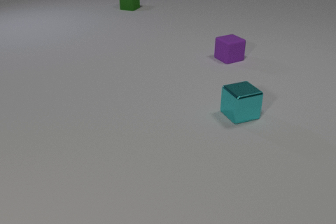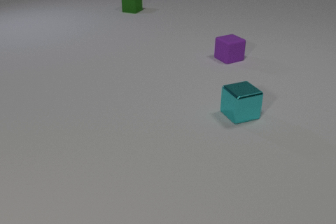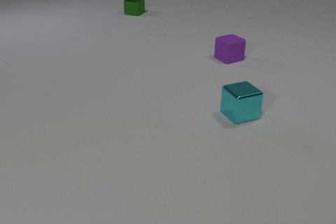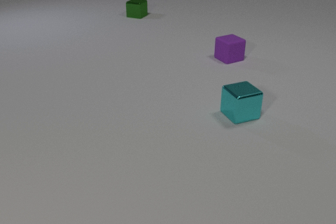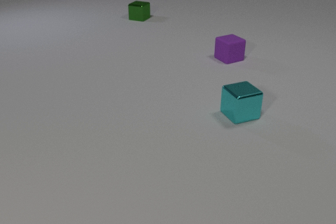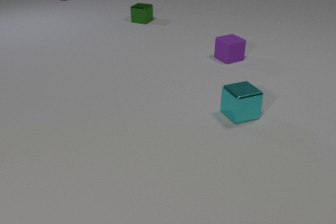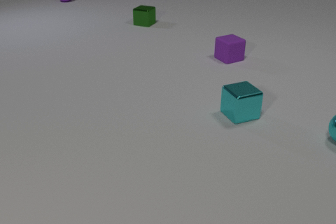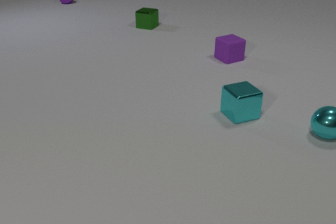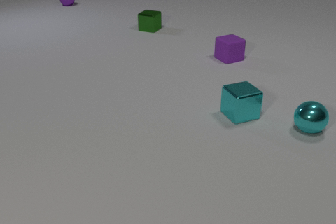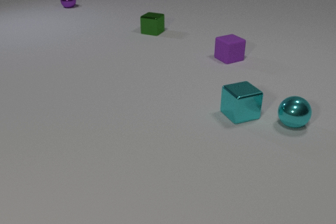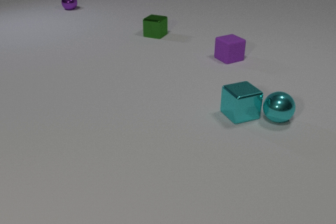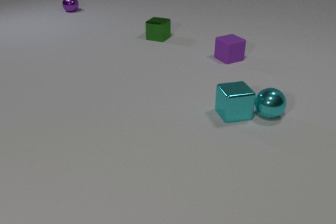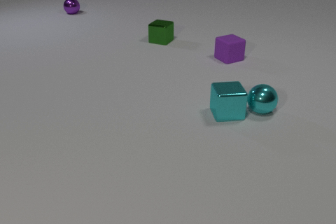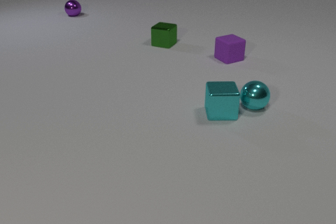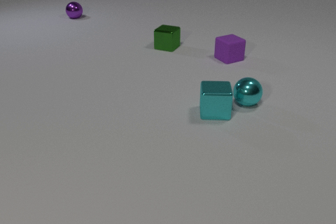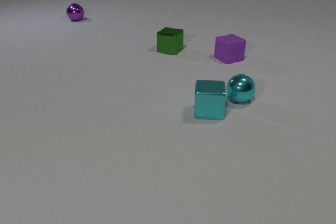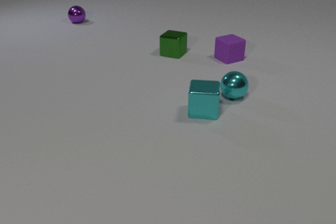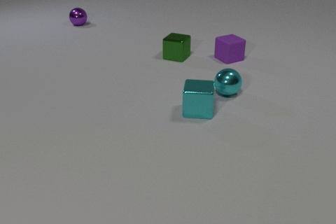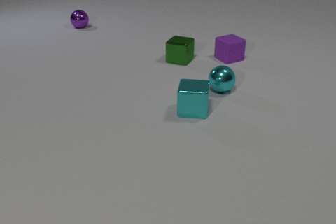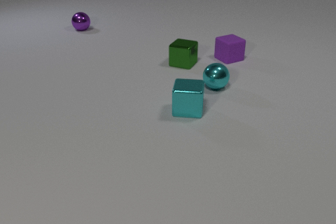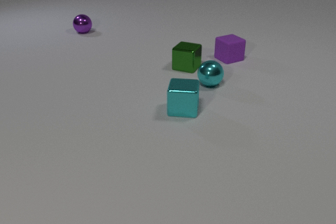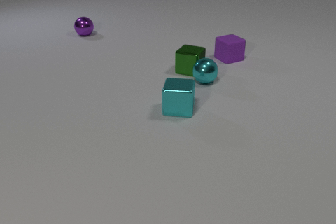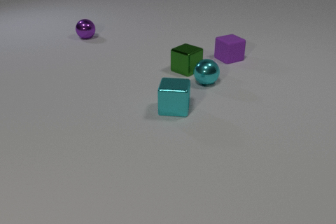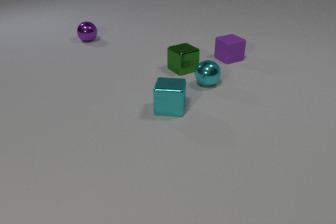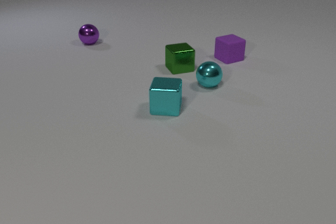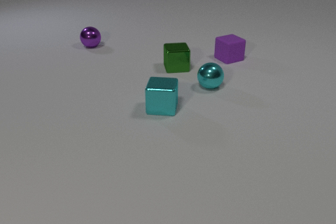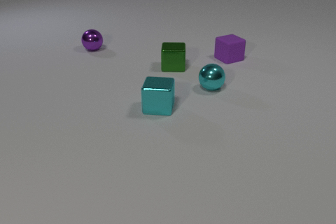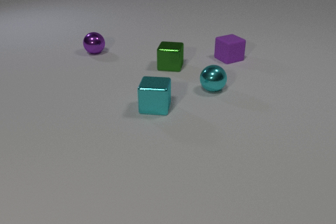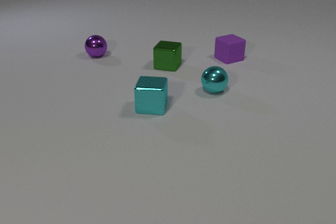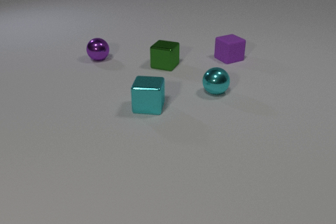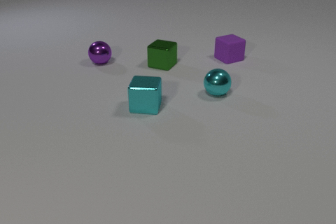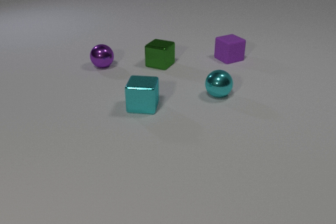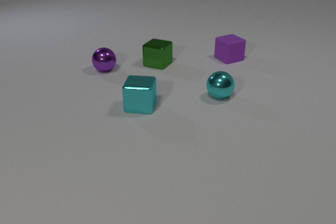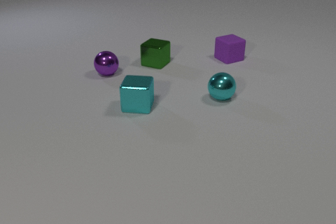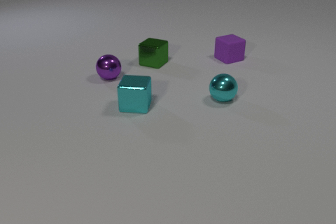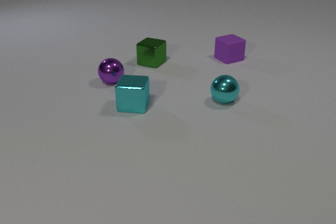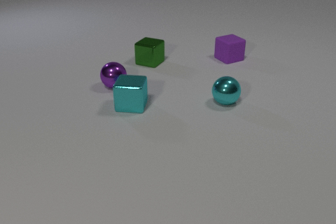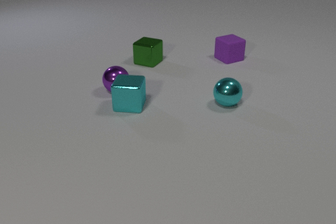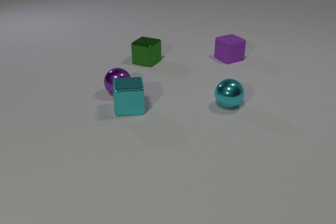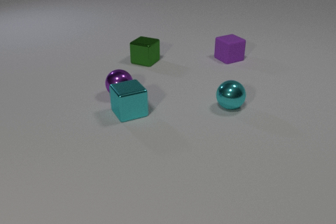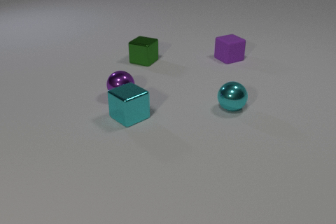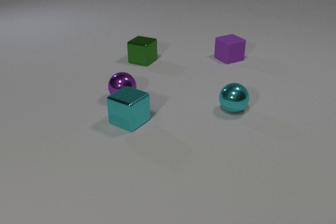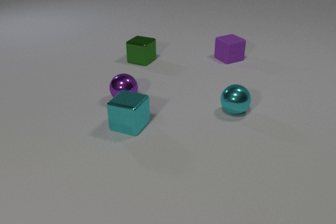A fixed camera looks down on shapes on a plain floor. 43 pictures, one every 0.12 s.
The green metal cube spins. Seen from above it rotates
clockwise.
The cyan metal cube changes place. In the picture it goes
to the left.
0.00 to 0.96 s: The cyan metal sphere comes in at the right edge, rolls to the left. The green metal cube slides toward the camera. The purple metal sphere comes in at the top edge, rolls toward the camera.
0.96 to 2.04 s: The cyan metal sphere rolls to the left and away from the camera. The cyan metal cube slides to the left, spins so that its near face slides to the left, clockwise seen from above. The green metal cube slides toward the camera. The purple metal sphere rolls toward the camera. The cyan metal sphere and the cyan metal cube collide.
2.04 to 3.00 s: The cyan metal sphere rolls to the left and away from the camera. The cyan metal cube slides to the left. The green metal cube slides toward the camera, spins clockwise seen from above by about 60 degrees, its near face sliding to the left. The purple metal sphere rolls toward the camera. The cyan metal sphere and the green metal cube collide.
3.00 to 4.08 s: The cyan metal sphere rolls toward the camera and to the right. The cyan metal cube slides to the left. The green metal cube slides to the left and away from the camera, spins so that its near face slides to the left, clockwise seen from above. The purple metal sphere rolls toward the camera.
4.08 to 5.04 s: The cyan metal sphere rolls toward the camera and to the right. The cyan metal cube slides toward the camera, spins so that its near face slides to the right, counterclockwise seen from above. The green metal cube slides to the left and away from the camera. The purple metal sphere rolls toward the camera. The cyan metal cube and the purple metal sphere collide.
What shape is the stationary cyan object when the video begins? cube.
How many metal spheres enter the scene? 2.
What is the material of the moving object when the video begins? metal.
